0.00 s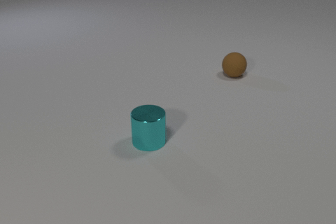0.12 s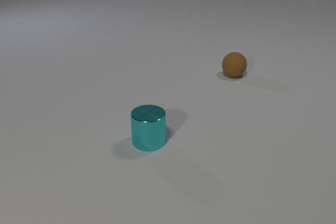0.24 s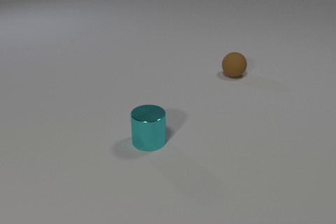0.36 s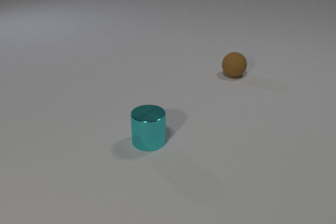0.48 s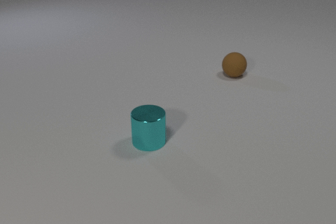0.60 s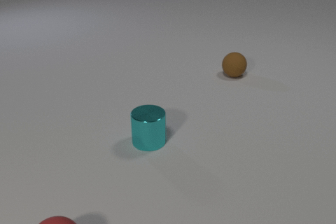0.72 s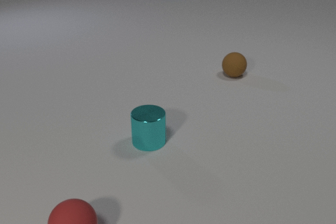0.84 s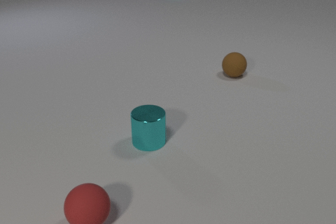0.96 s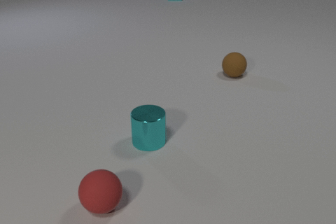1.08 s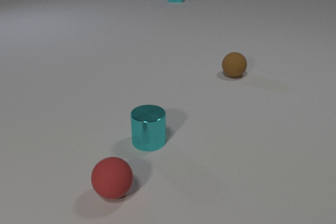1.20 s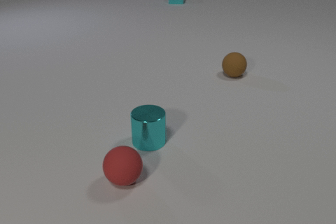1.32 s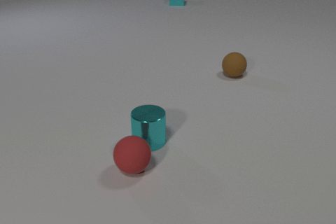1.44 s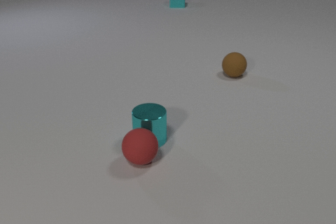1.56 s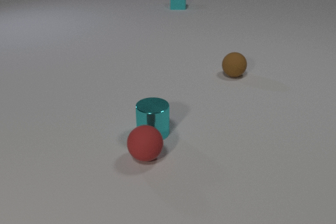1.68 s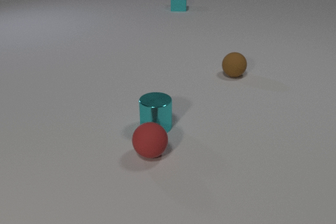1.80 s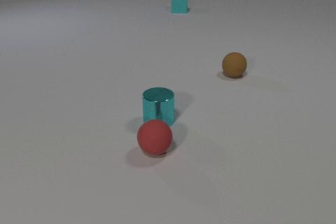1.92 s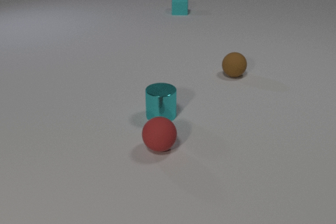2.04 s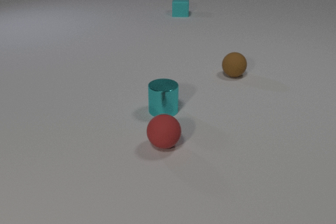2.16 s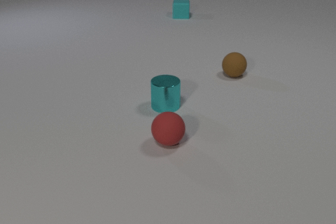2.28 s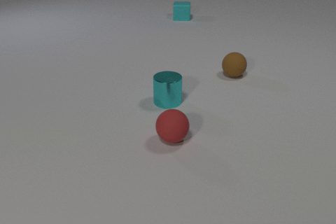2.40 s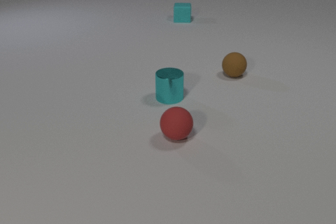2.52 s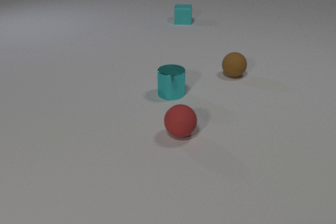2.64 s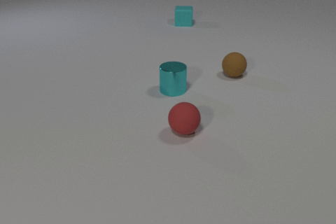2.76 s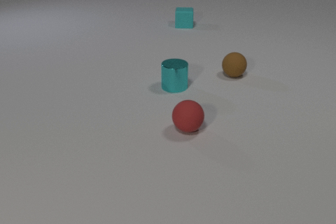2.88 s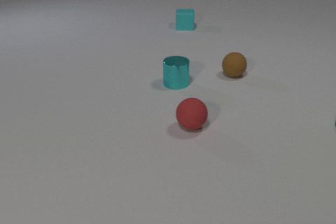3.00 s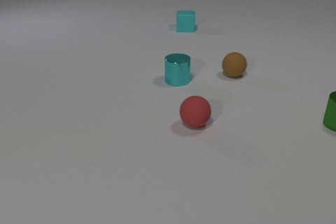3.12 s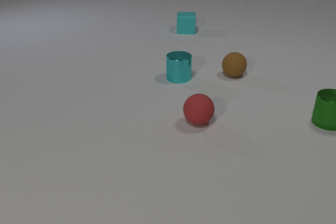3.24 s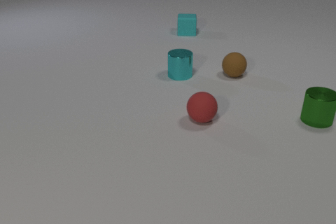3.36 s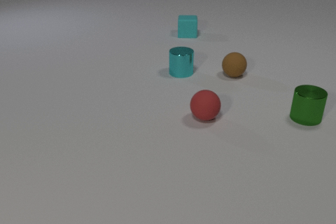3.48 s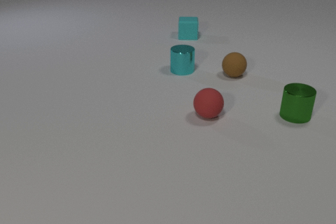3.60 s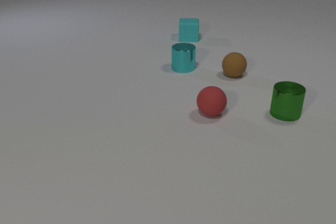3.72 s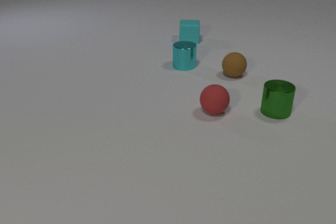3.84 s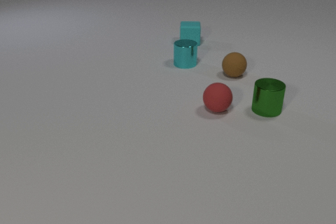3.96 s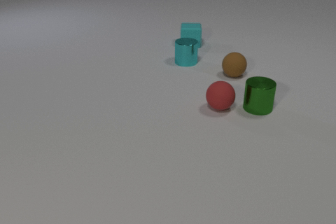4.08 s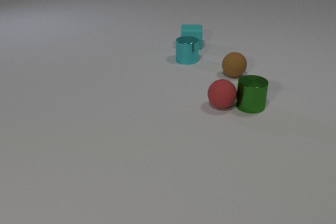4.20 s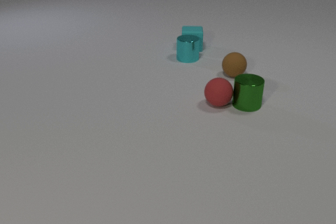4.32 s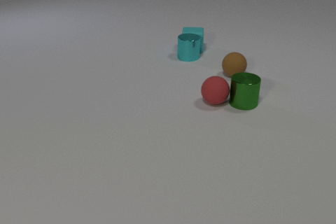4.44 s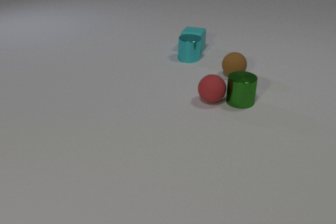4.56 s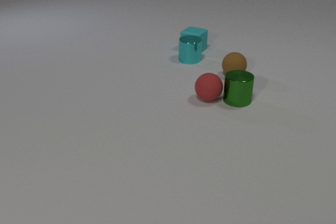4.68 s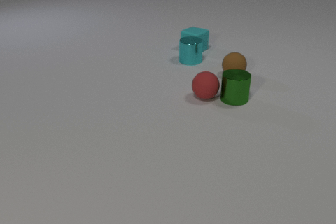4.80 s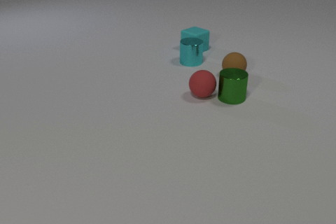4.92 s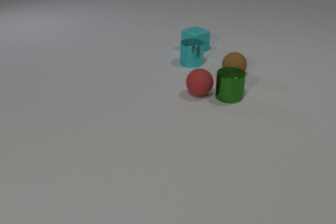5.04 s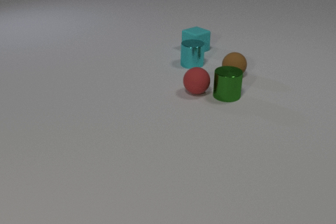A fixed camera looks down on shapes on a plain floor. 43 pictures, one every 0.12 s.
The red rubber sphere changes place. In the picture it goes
away from the camera.
The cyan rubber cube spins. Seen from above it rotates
clockwise.
0.00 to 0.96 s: The red rubber sphere comes in at the bottom edge, rolls away from the camera and to the right. The cyan rubber cube comes in at the top edge, slides toward the camera.
0.96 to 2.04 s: The red rubber sphere rolls away from the camera and to the right. The cyan metal cylinder slides away from the camera. The cyan rubber cube slides toward the camera. The red rubber sphere and the cyan metal cylinder collide.
2.04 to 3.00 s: The red rubber sphere rolls away from the camera and to the right. The cyan metal cylinder slides away from the camera. The green metal cylinder comes in at the right edge, slides to the left. The cyan rubber cube slides toward the camera.
3.00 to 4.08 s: The red rubber sphere rolls away from the camera and to the right. The cyan metal cylinder slides away from the camera. The green metal cylinder slides to the left. The cyan rubber cube slides toward the camera. The red rubber sphere and the green metal cylinder collide.
4.08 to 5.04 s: The red rubber sphere rolls away from the camera and to the left. The cyan metal cylinder slides toward the camera and to the right. The green metal cylinder slides to the left and away from the camera. The cyan rubber cube slides toward the camera and to the right, spins so that its near face slides to the left, clockwise seen from above. The cyan metal cylinder and the cyan rubber cube collide.
Are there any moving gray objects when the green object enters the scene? no.
What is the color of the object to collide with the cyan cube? cyan.
Are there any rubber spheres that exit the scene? no.
